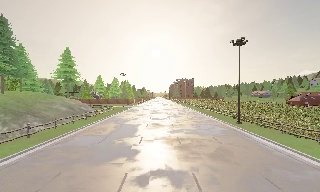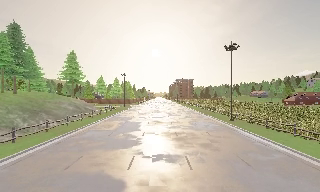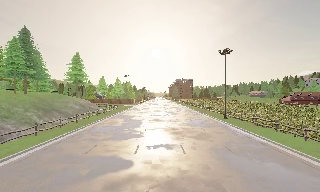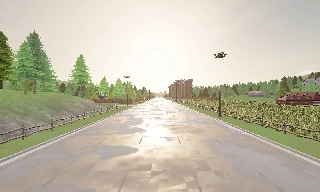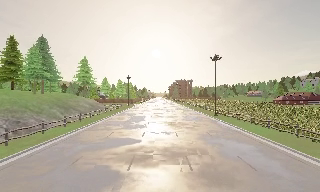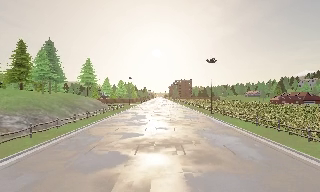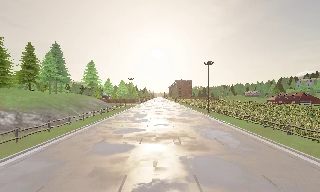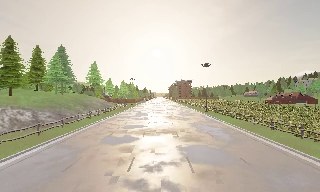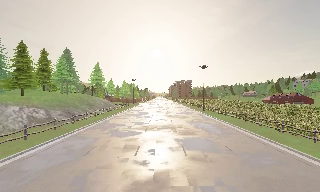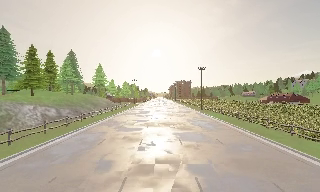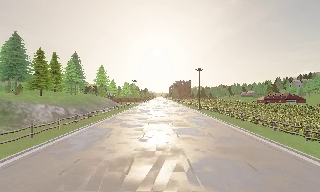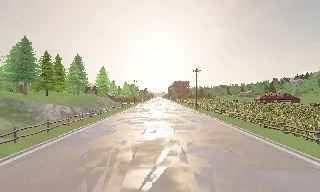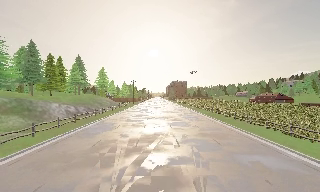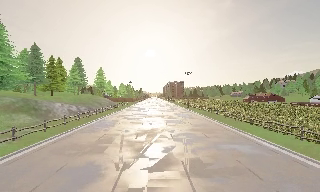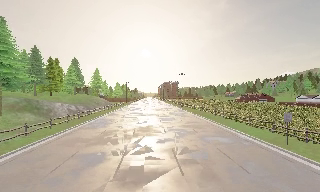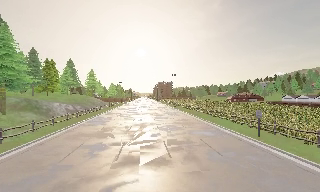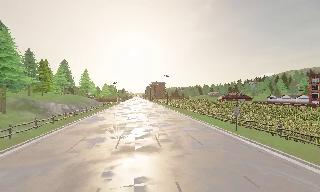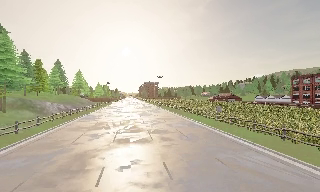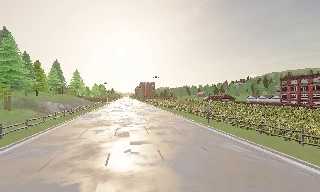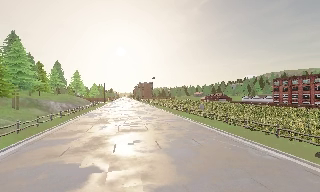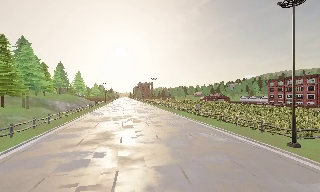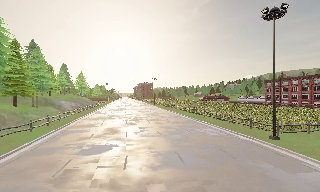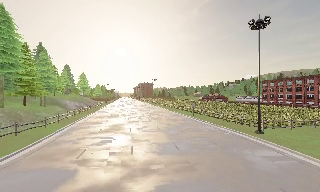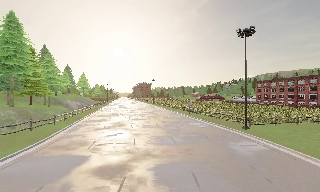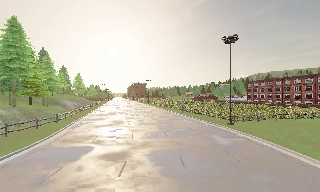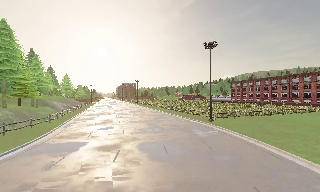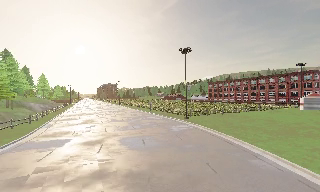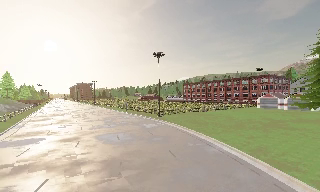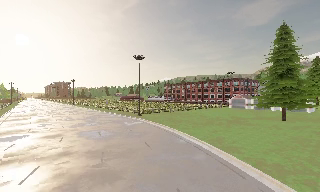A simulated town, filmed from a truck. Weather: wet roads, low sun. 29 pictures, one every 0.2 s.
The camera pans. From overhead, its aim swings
clockwise.
The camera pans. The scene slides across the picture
to the left.
0.0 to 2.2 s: The camera travels backward, about 25 m, so what stands in front gets smaller.
2.2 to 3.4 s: The scene slides to the left, as the camera pans about 10 degrees to its right. It travels backward, about 14 m, so what stands in front gets smaller.
3.4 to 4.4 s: The camera travels backward, about 11 m, so what stands in front gets smaller.
4.4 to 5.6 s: The camera pans to its right, which is clockwise from overhead, by about 25 degrees. It travels backward, about 13 m, so what stands in front gets smaller.
The film runs backward here.
